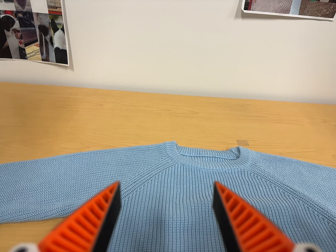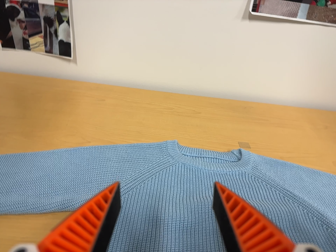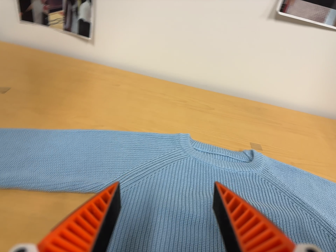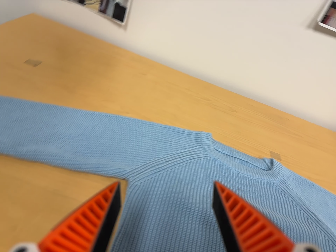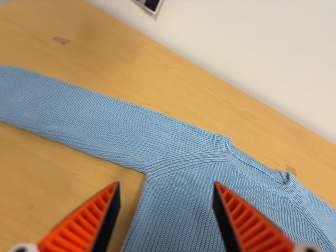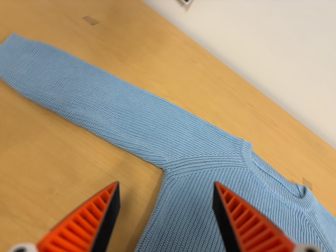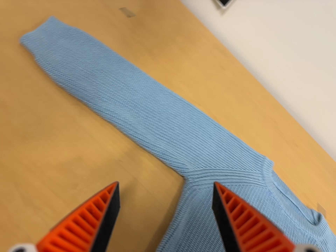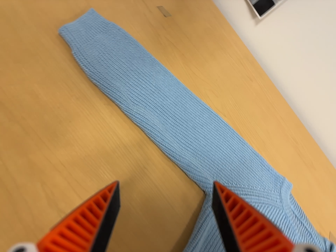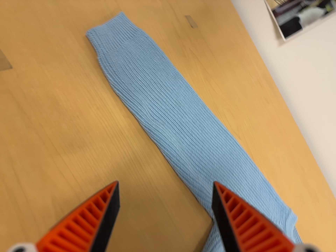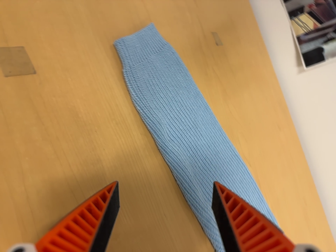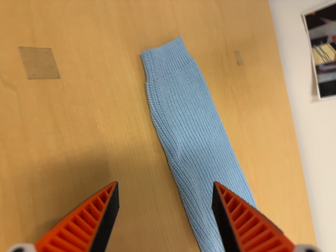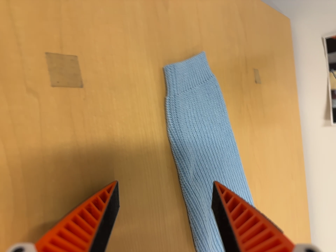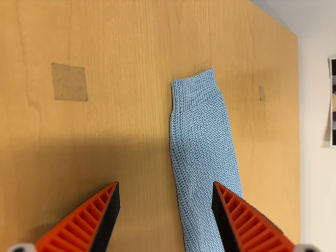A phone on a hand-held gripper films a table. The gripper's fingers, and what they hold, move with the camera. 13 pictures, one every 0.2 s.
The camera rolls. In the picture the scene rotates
clockwise.
0.0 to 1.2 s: The camera travels to its left, about 18 cm, so close, fixed things drift to the right. It rolls about its line of sight by about 40 degrees, and the scene rotates clockwise.
1.2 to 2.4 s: The camera travels to its left, toward the top of its view and forward, about 20 cm, so close, fixed things drift to the right. It rolls about its line of sight by about 45 degrees, and the scene rotates clockwise.
The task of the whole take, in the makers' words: left arm across.
The film runs forward here.
